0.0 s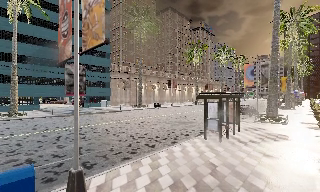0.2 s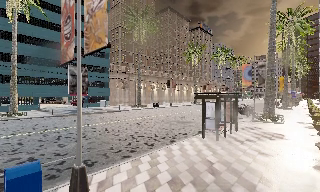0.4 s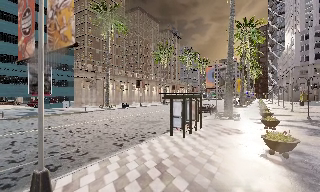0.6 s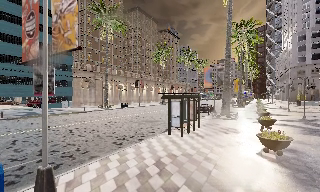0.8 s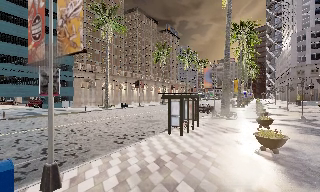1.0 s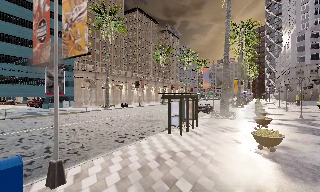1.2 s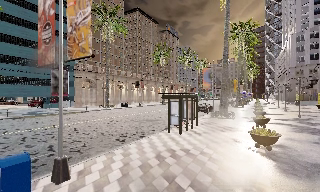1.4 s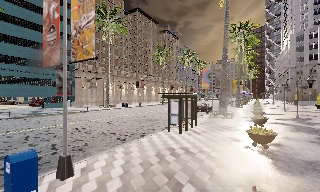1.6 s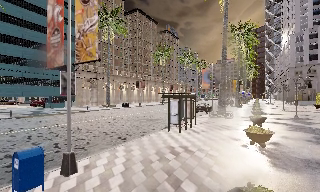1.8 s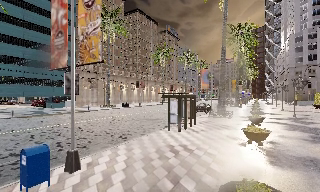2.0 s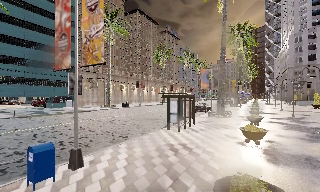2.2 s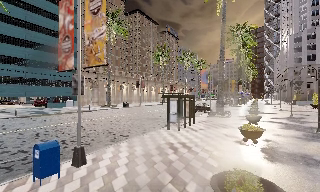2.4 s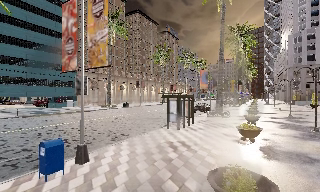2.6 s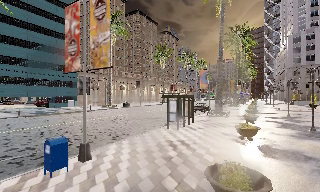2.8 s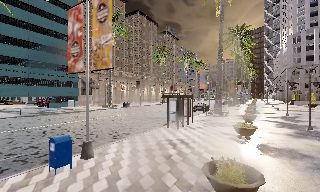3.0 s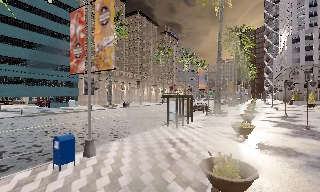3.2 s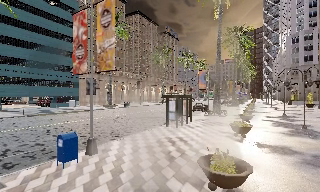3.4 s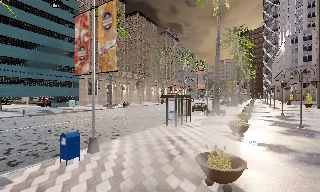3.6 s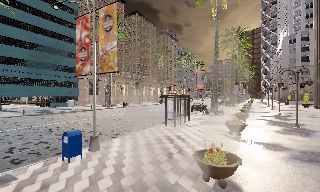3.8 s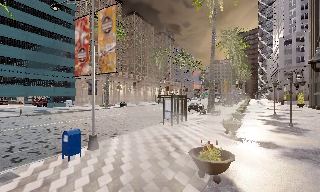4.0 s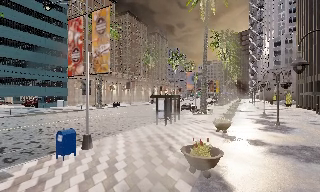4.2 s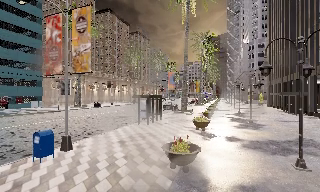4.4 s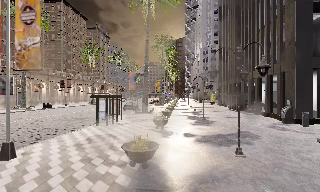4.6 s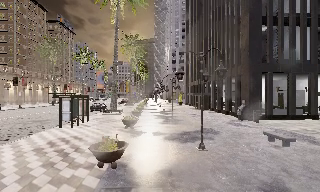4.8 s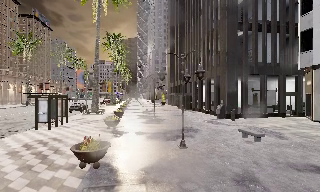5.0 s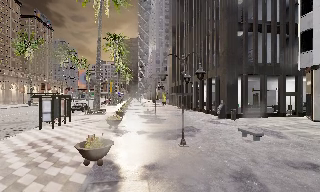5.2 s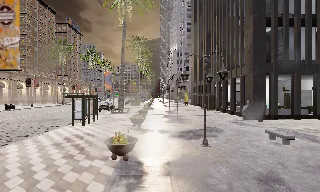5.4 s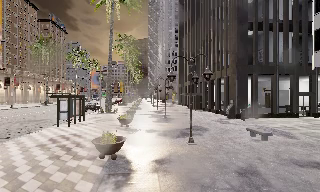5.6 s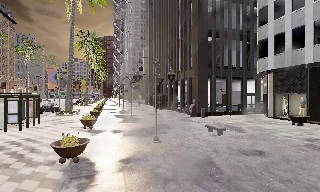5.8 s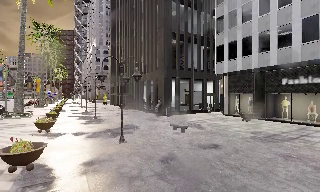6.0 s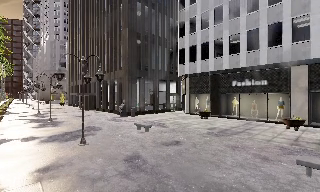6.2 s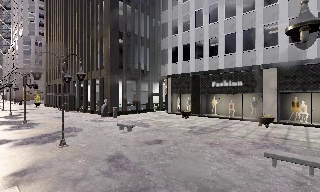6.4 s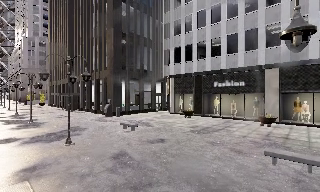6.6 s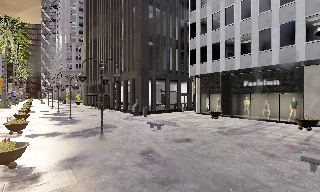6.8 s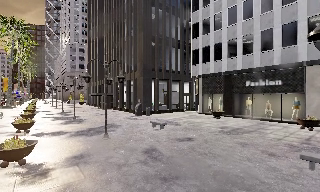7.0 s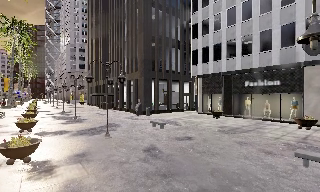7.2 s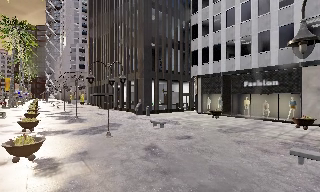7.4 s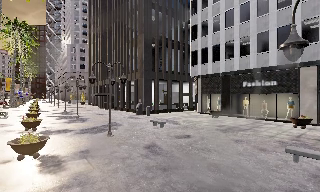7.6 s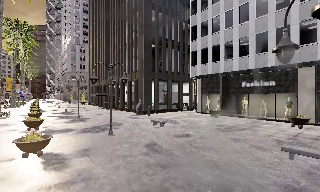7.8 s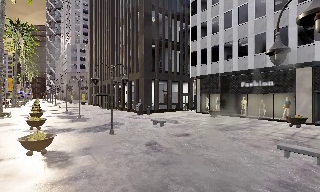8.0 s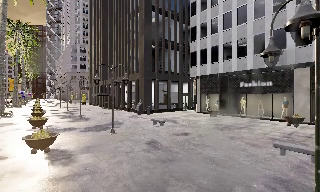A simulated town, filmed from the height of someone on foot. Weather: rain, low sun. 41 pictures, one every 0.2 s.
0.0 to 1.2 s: The camera pans to its right, which is clockwise from overhead, by about 10 degrees. It travels backward, about 1.5 m, so what stands in front gets smaller.
1.2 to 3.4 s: The camera travels backward, about 2.5 m, so what stands in front gets smaller.
3.4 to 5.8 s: The camera pans to its right, which is clockwise from overhead, by about 60 degrees. It travels backward, about 2.5 m.
5.8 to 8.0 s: The camera travels backward, about 2.5 m, so what stands in front gets smaller.
The film runs backward here.
